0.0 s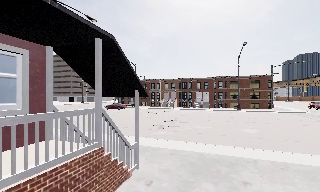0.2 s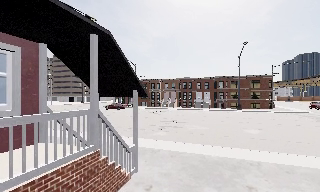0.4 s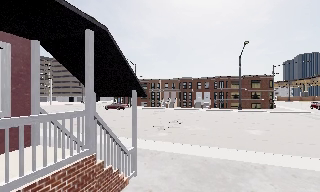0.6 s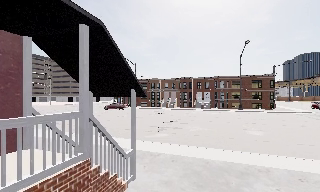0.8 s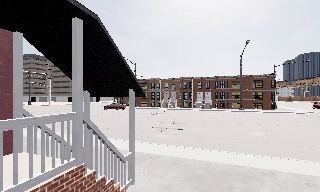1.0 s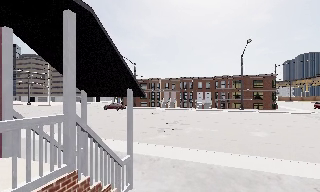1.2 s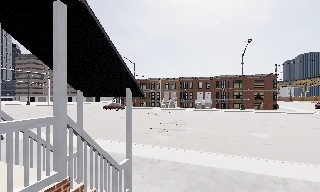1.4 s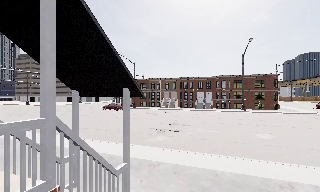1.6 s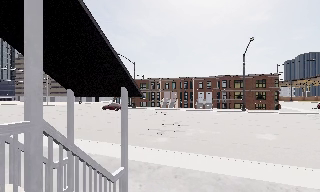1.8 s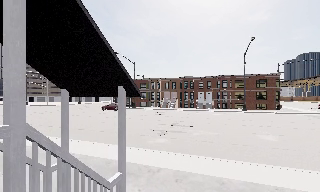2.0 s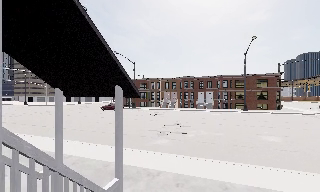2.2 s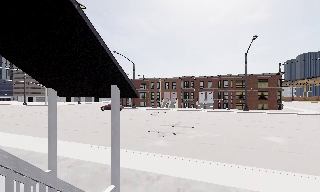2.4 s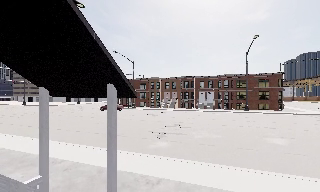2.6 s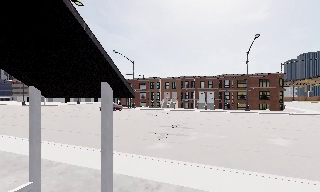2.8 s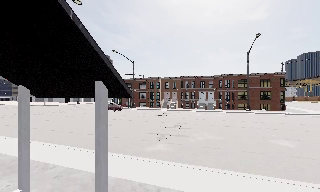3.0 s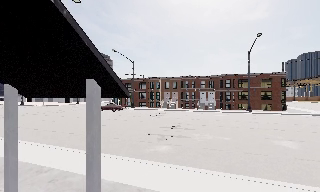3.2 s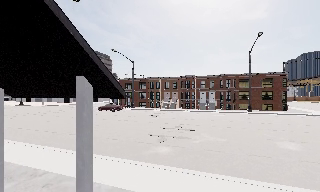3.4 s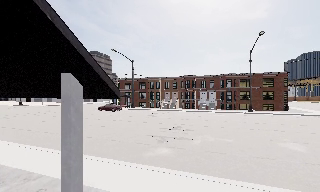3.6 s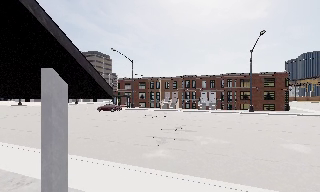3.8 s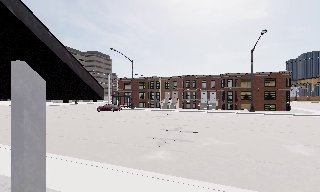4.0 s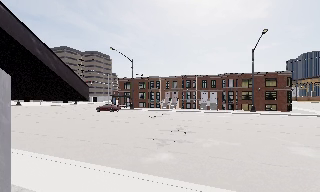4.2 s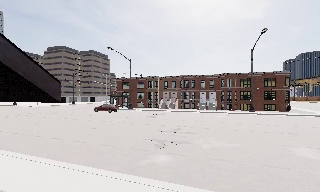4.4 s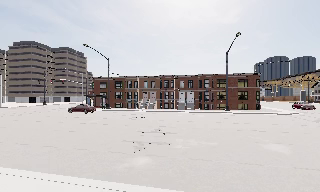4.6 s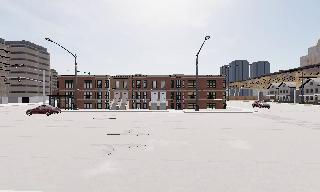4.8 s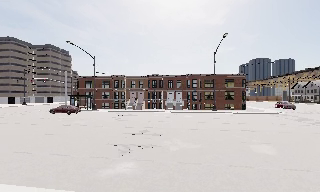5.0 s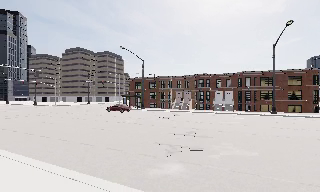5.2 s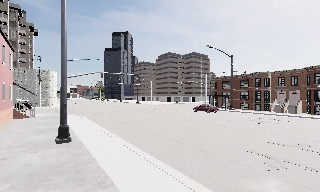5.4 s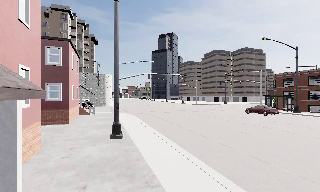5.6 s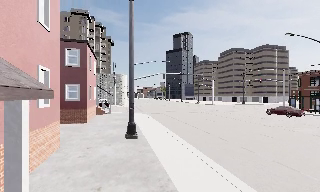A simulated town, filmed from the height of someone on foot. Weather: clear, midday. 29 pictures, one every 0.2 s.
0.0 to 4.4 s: The camera travels forward, about 5 m, so what stands in front looms larger.
4.4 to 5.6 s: The camera pans to its left, which is counterclockwise from overhead, by about 65 degrees. It travels forward, about 1.5 m.
The film runs forward here.
